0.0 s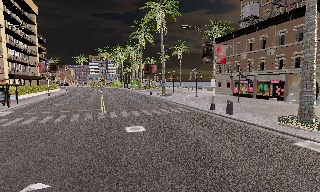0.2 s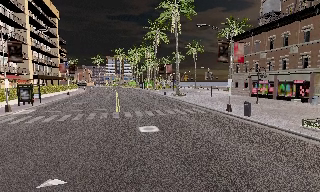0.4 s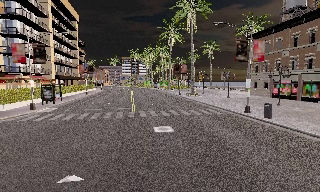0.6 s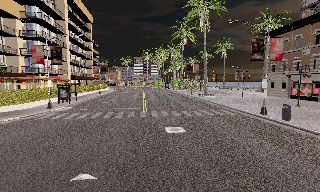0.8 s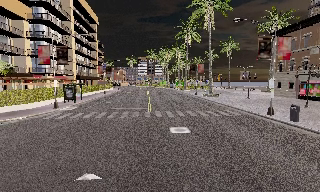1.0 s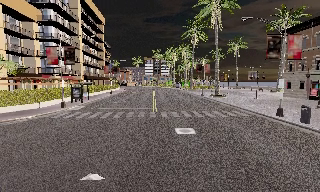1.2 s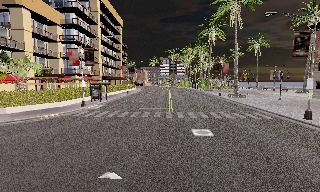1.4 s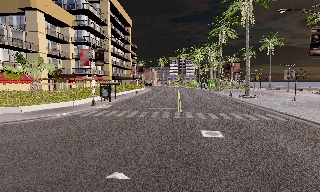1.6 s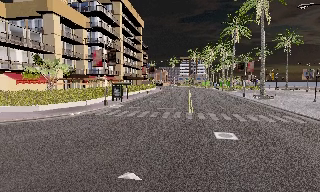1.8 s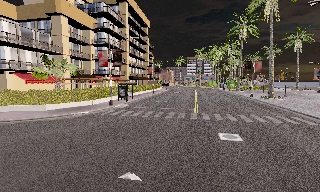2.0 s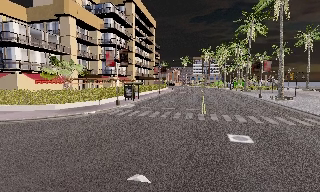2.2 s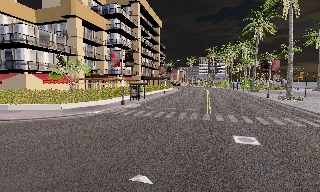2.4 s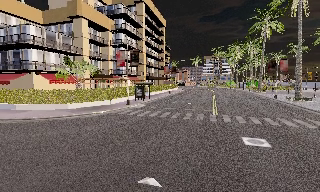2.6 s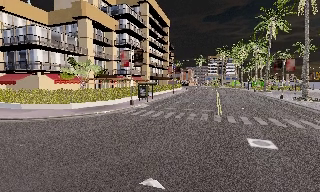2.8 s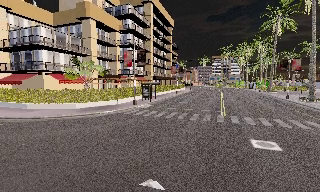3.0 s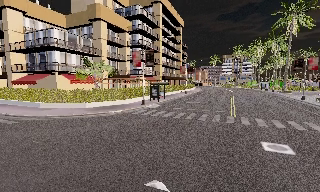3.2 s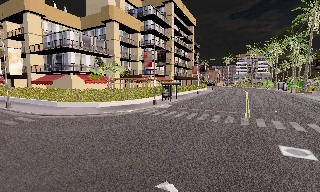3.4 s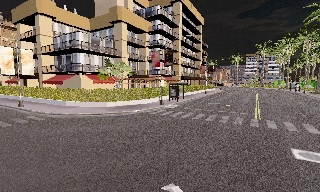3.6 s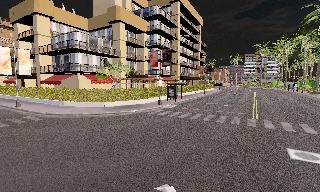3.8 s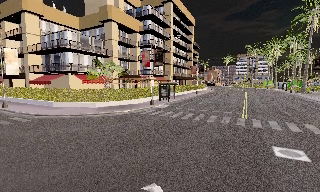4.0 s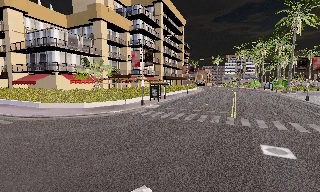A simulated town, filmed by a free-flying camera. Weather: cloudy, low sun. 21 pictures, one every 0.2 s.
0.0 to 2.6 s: The camera pans to its left, which is counterclockwise from overhead, by about 40 degrees. It travels forward, about 1 m.
2.6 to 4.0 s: The camera travels to its right, about 0.5 m.
The film runs forward here.
